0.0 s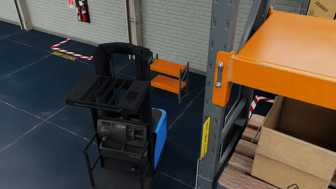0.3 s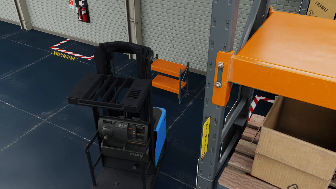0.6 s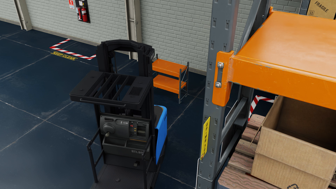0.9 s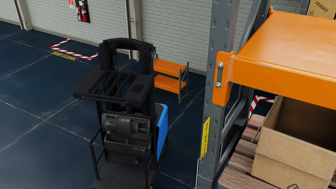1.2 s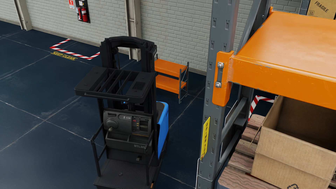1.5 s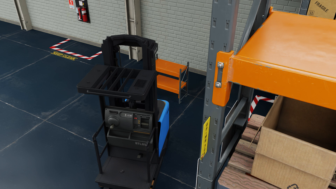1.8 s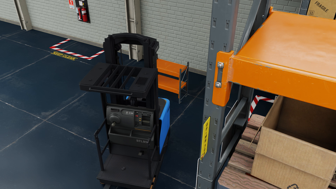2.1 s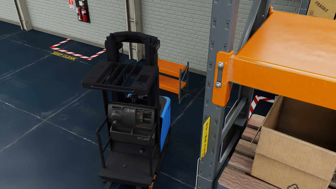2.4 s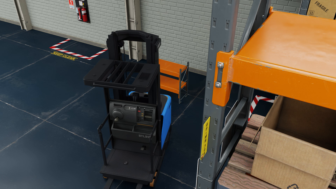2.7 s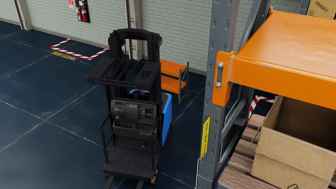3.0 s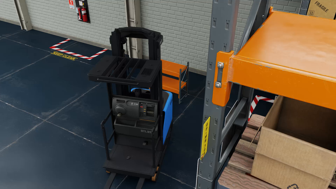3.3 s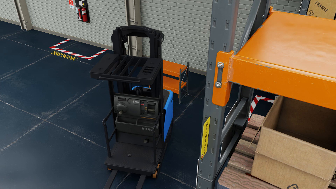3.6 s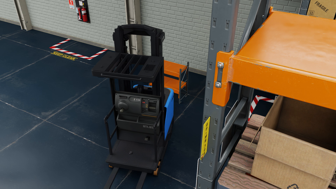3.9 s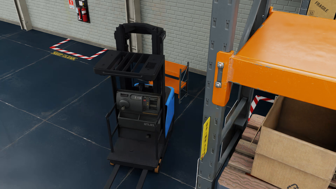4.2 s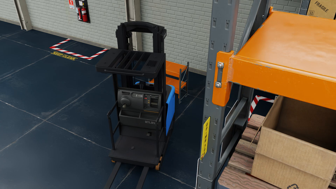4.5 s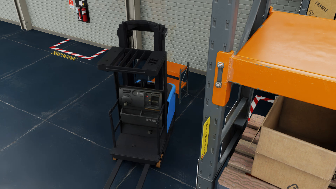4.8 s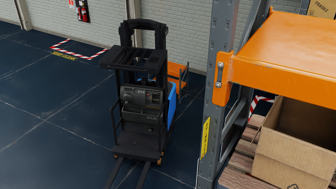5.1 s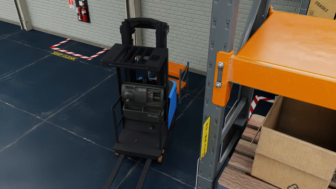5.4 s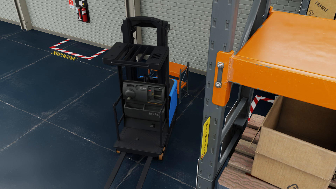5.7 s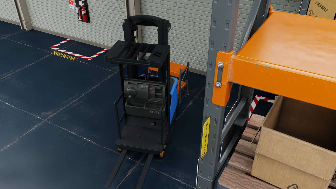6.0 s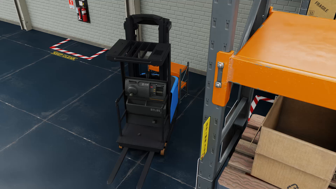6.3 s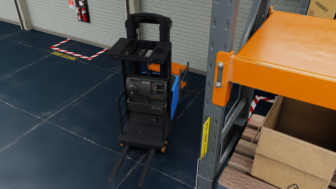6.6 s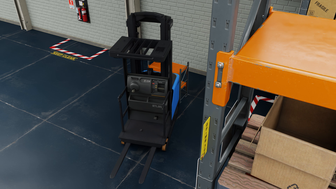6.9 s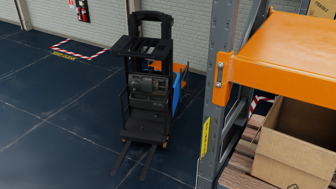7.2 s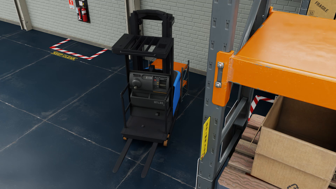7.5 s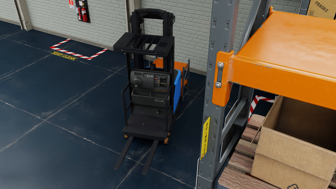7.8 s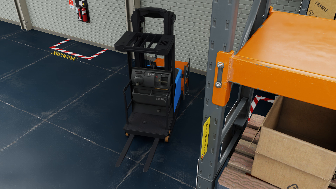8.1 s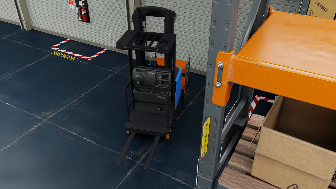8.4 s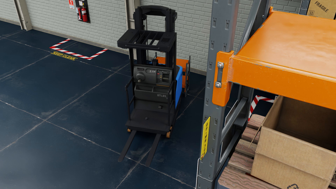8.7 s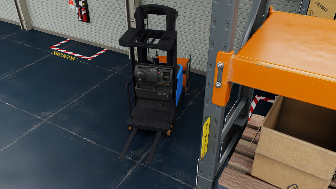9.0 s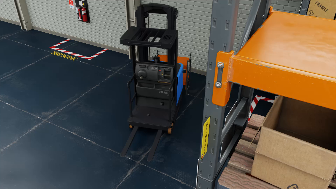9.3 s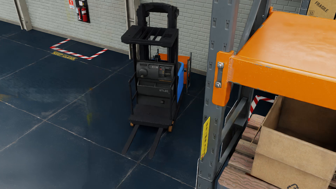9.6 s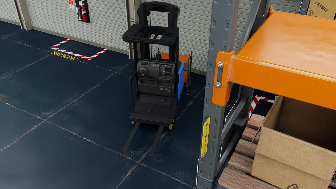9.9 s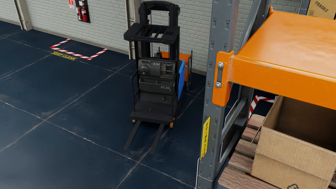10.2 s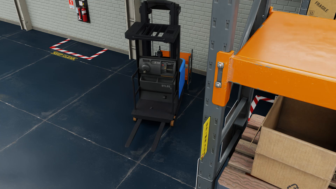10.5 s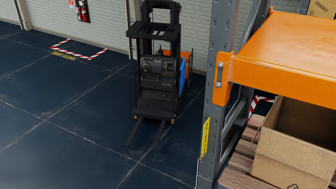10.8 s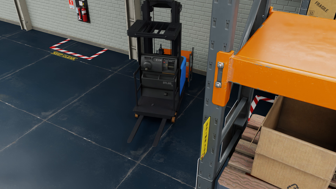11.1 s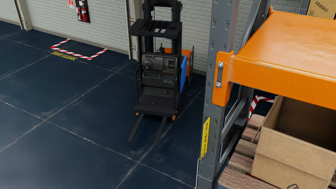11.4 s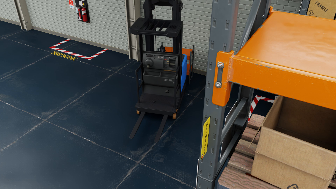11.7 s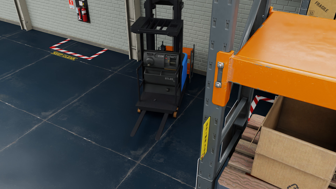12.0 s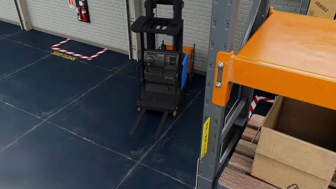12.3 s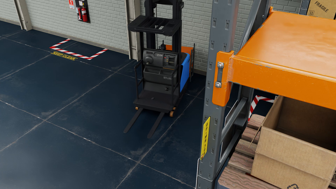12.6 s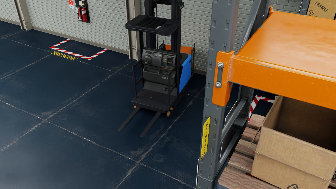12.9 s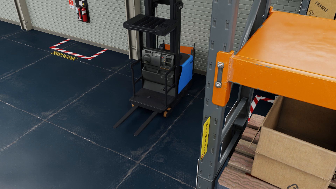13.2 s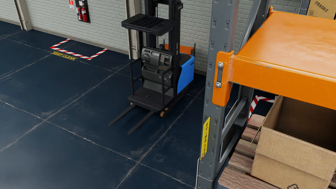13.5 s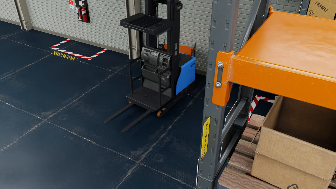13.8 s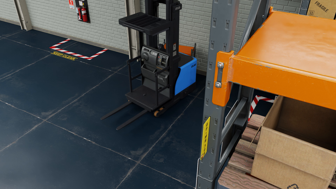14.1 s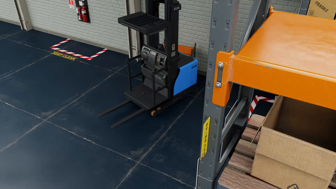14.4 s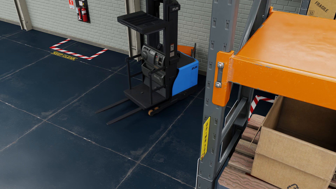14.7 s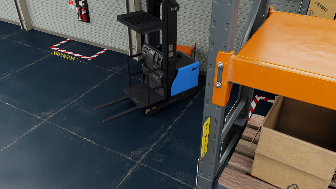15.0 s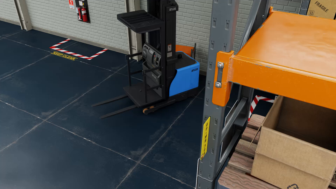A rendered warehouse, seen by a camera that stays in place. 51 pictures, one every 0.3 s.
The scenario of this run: A forklift runs into an object in its way.
